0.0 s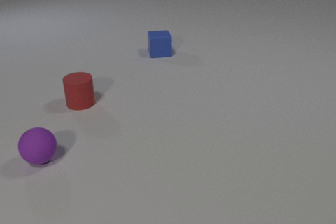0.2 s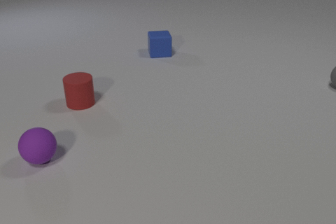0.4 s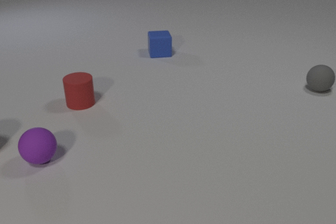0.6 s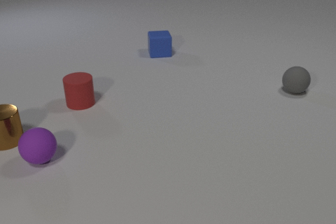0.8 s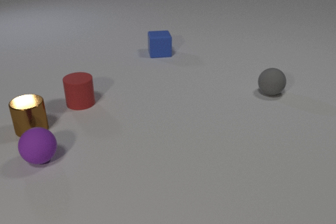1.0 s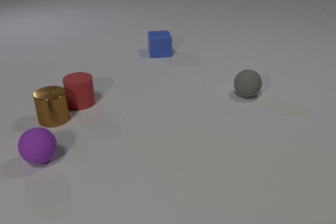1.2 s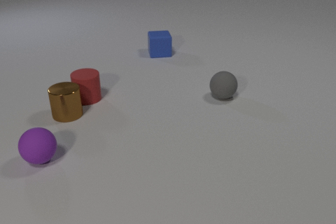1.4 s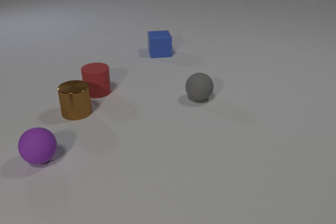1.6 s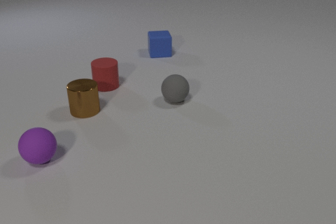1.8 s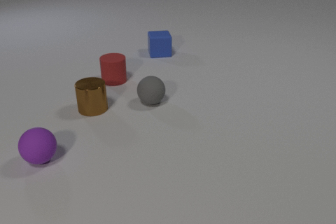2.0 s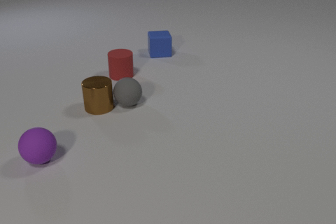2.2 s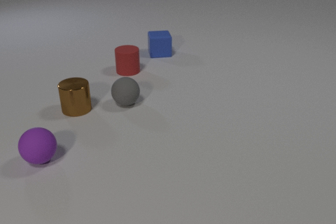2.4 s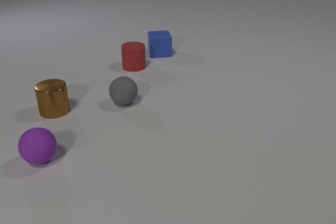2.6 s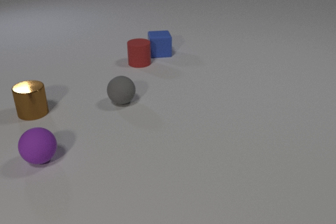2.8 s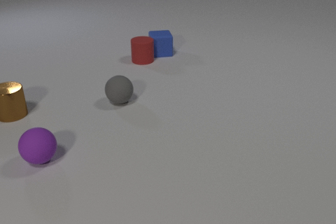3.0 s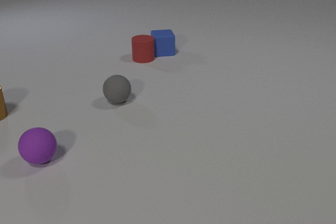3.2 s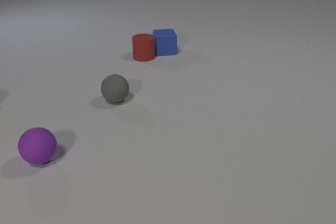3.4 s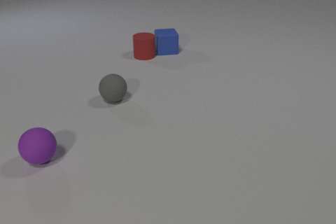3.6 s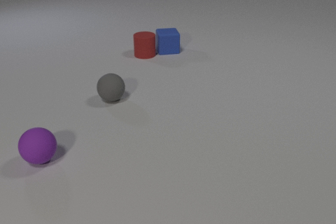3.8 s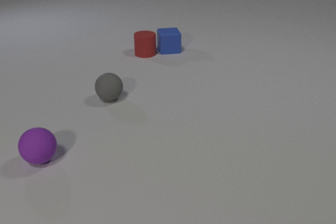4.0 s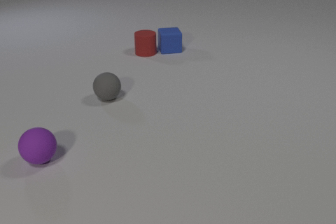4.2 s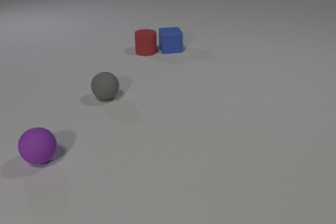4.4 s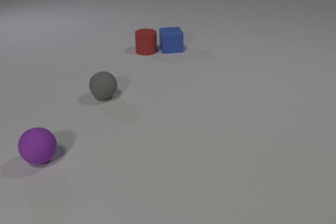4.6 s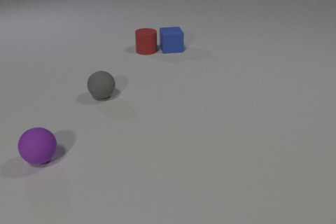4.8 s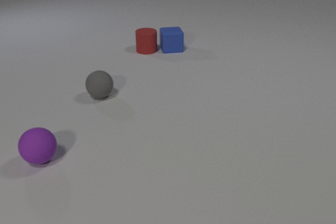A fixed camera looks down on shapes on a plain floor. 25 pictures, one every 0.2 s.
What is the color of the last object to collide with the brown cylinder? gray.
How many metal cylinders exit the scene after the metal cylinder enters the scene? 1.
What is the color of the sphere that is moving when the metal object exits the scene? gray.
0.0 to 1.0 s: The brown metal cylinder comes in at the left edge, slides to the right and away from the camera. The gray rubber sphere comes in at the right edge, rolls to the left and toward the camera.
1.0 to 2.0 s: The brown metal cylinder slides to the right. The red rubber cylinder slides away from the camera and to the right. The gray rubber sphere rolls to the left. The brown metal cylinder and the red rubber cylinder collide. The brown metal cylinder and the gray rubber sphere collide.
2.0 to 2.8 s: The brown metal cylinder slides to the left. The red rubber cylinder slides away from the camera and to the right. The gray rubber sphere rolls to the left and away from the camera. The red rubber cylinder and the blue rubber cube collide.
2.8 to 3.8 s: The brown metal cylinder slides to the left, leaves at the left edge. The red rubber cylinder slides away from the camera. The gray rubber sphere rolls to the left and away from the camera. The blue rubber cube slides away from the camera and to the right.
3.8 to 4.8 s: The red rubber cylinder slides away from the camera. The gray rubber sphere rolls to the left and away from the camera.
